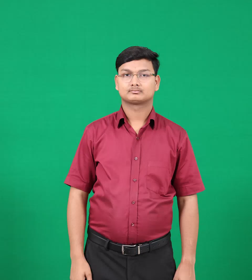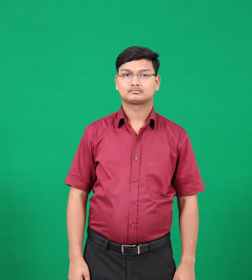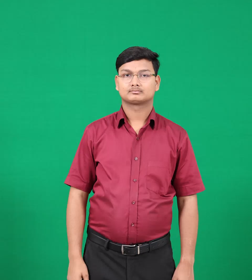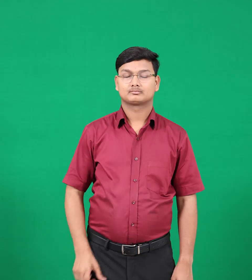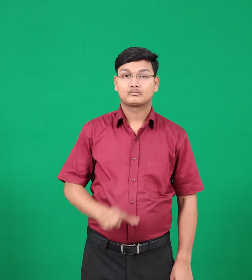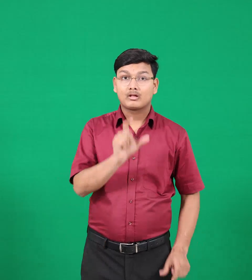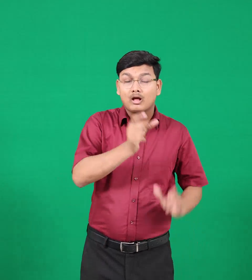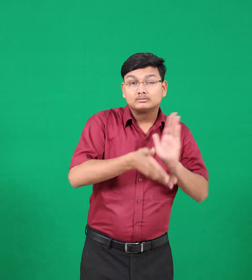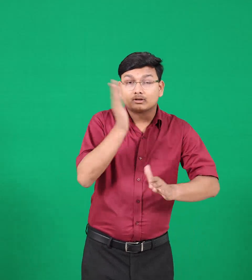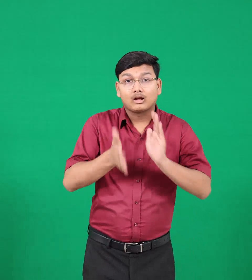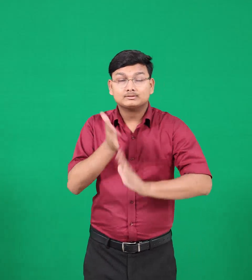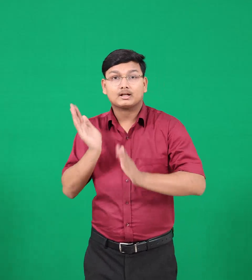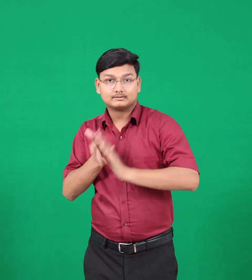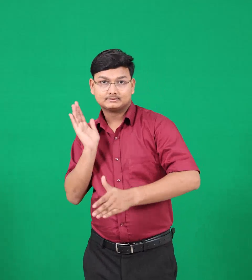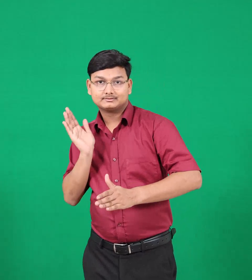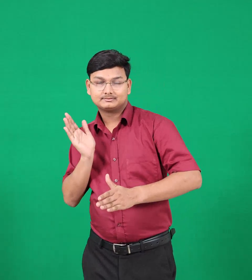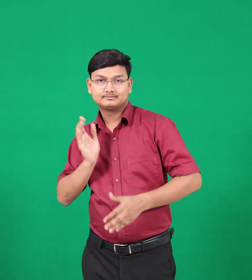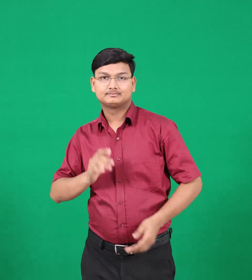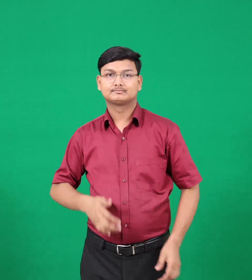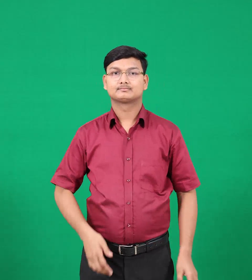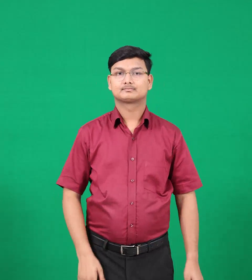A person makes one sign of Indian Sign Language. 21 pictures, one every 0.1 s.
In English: flees
